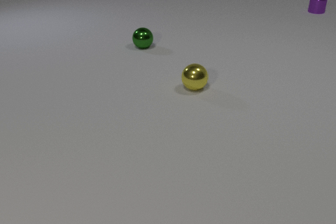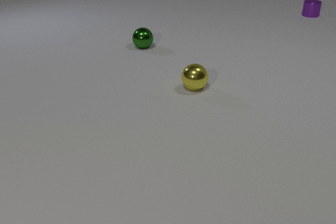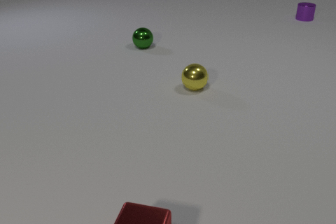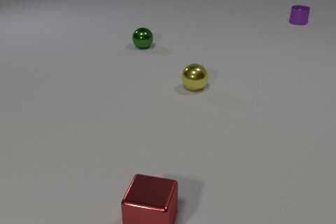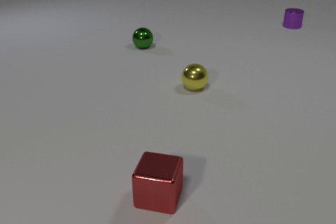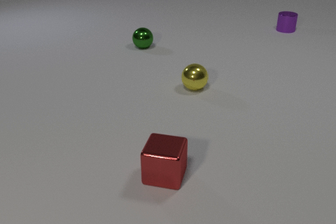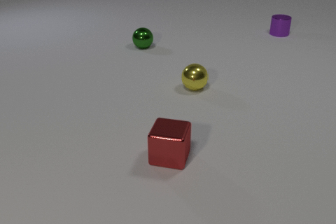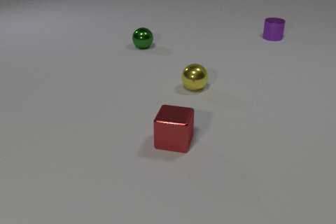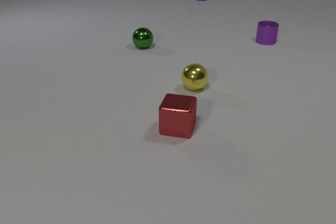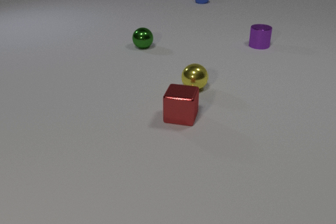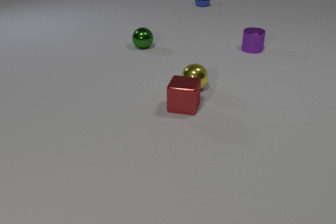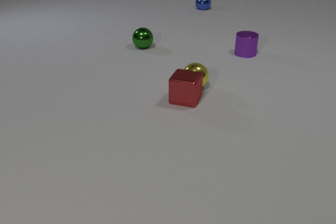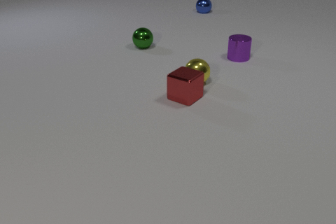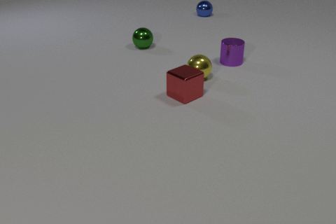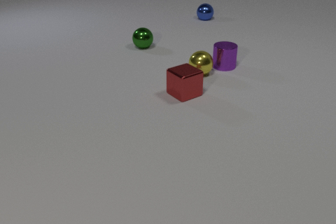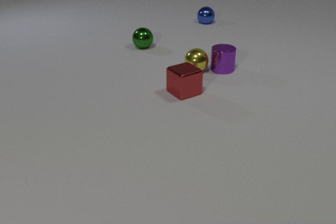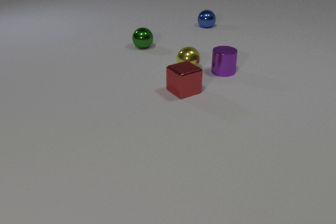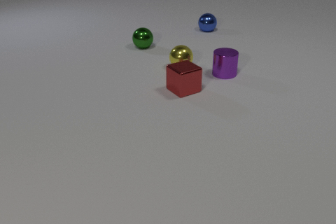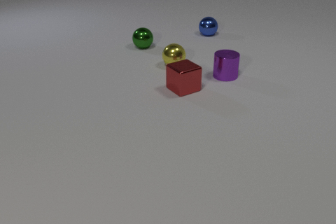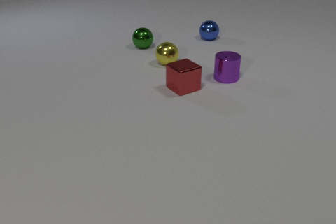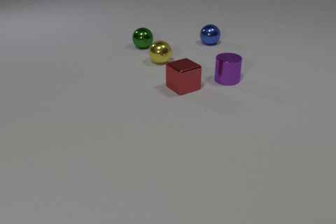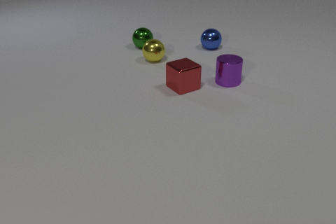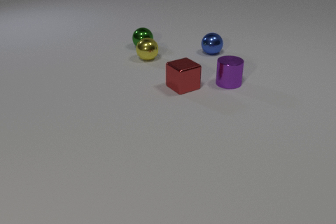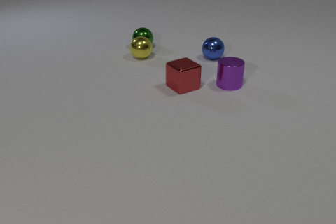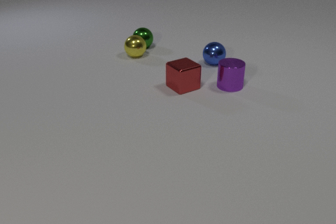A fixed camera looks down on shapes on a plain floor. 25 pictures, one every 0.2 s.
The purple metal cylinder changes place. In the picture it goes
toward the camera.
The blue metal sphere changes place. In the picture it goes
toward the camera.
0.0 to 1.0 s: The red metal cube comes in at the bottom edge, slides away from the camera. The purple metal cylinder slides toward the camera.
1.0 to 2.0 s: The red metal cube slides away from the camera. The blue metal sphere comes in at the top edge, rolls toward the camera. The purple metal cylinder slides toward the camera and to the left.
2.0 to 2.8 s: The red metal cube slides away from the camera, spins so that its near face slides to the left, clockwise seen from above. The yellow metal sphere rolls away from the camera. The blue metal sphere rolls toward the camera. The purple metal cylinder slides toward the camera and to the left. The red metal cube and the yellow metal sphere collide.
2.8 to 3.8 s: The red metal cube slides away from the camera. The yellow metal sphere rolls to the left and away from the camera. The blue metal sphere rolls toward the camera. The purple metal cylinder slides toward the camera. The yellow metal sphere and the purple metal cylinder collide.
3.8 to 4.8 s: The yellow metal sphere rolls to the left and away from the camera. The blue metal sphere rolls toward the camera. The purple metal cylinder slides toward the camera.
How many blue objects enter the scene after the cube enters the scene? 1.
What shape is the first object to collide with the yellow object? cube.
What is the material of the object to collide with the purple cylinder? metal.
